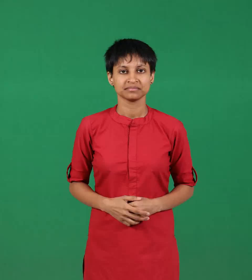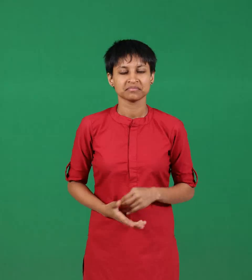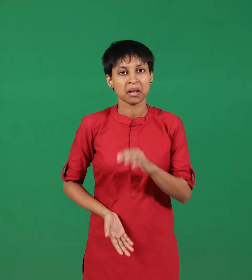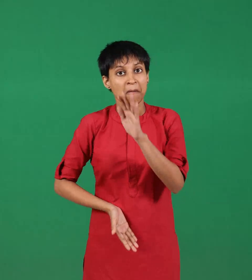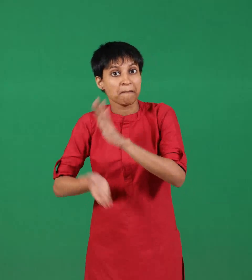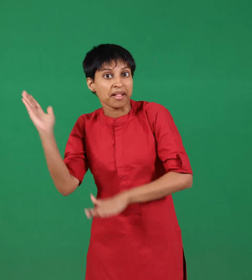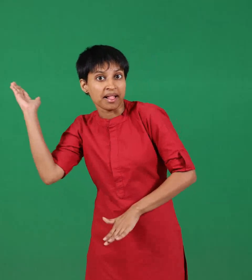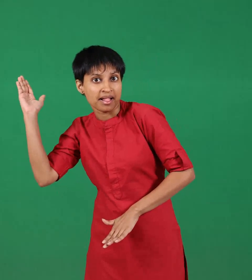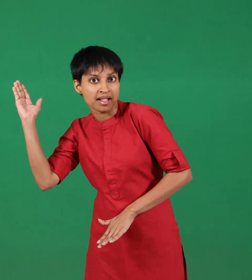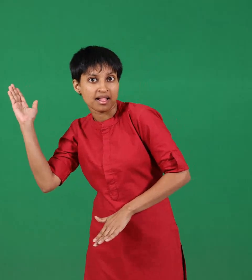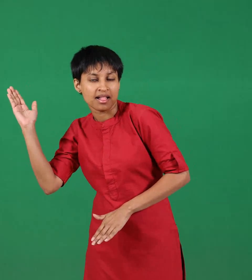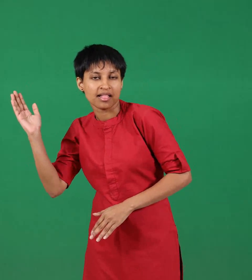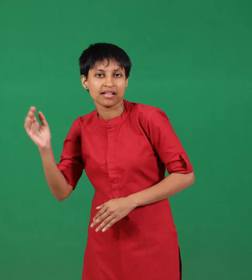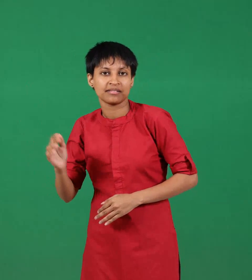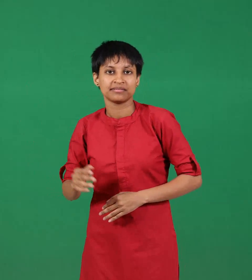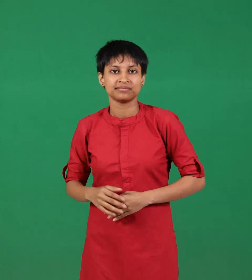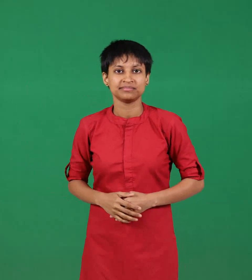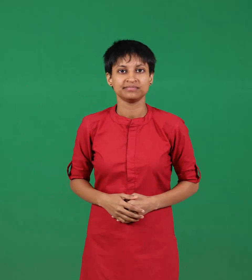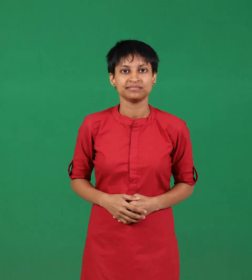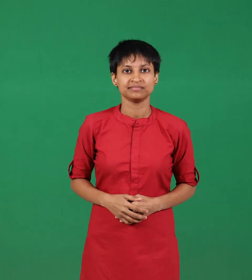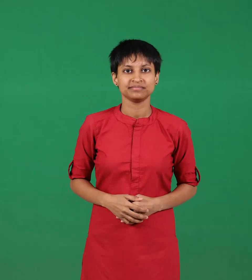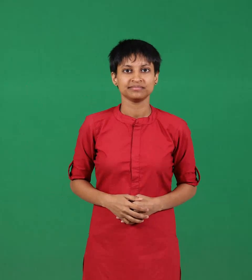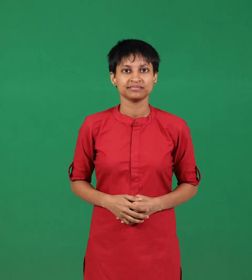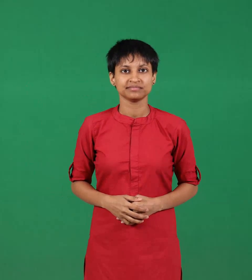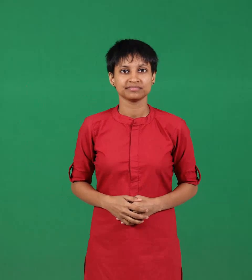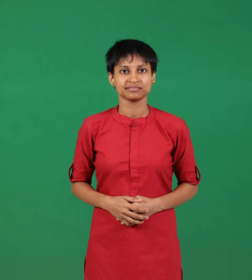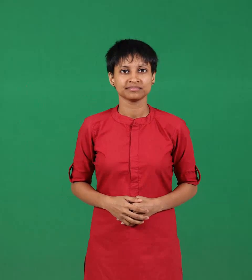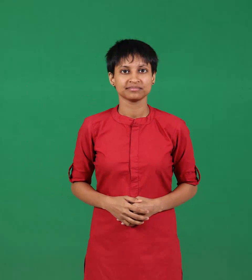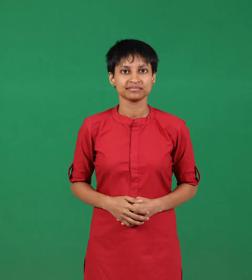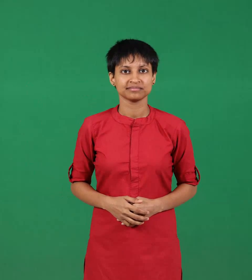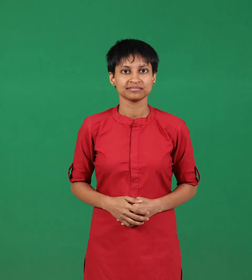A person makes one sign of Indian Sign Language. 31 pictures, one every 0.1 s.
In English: escape
